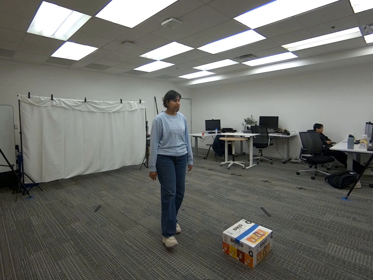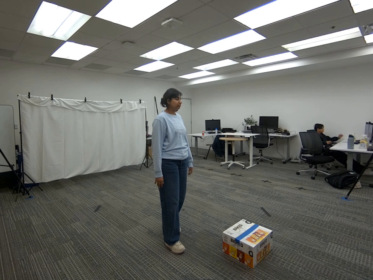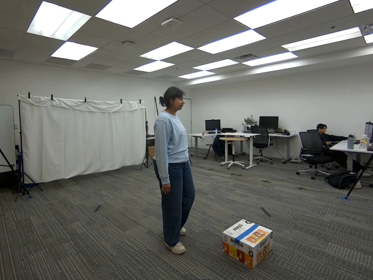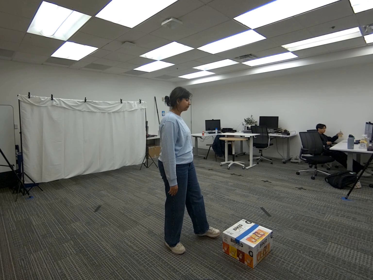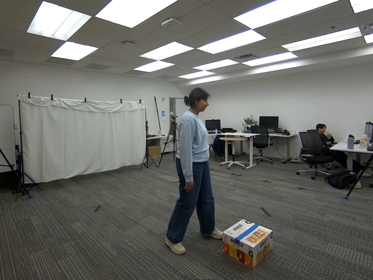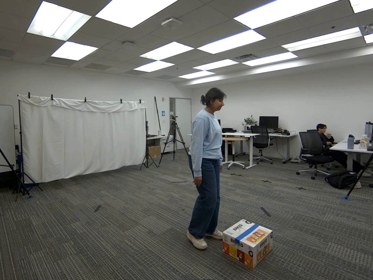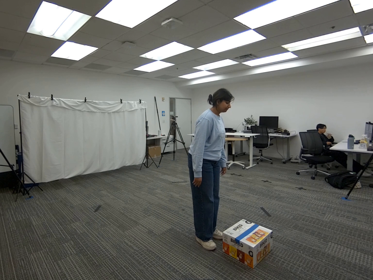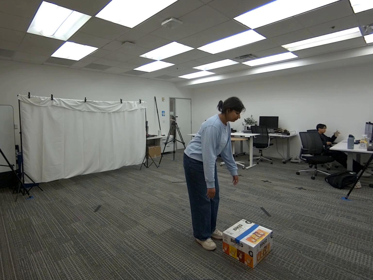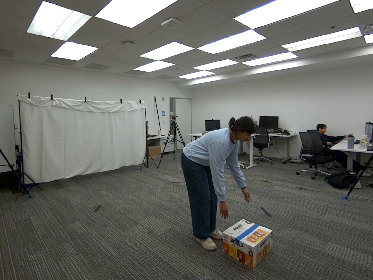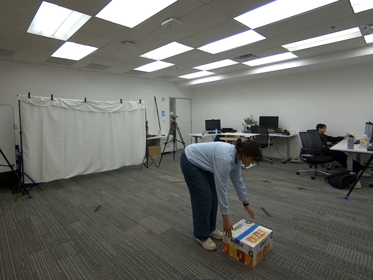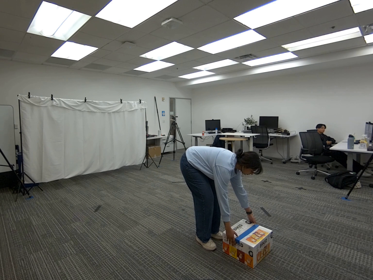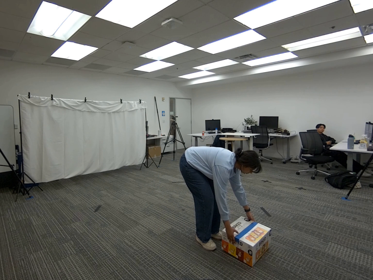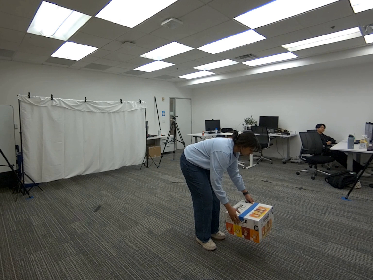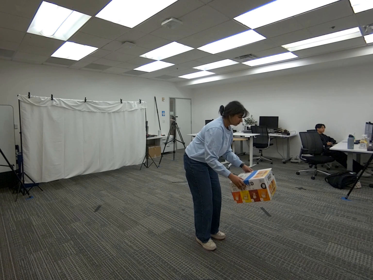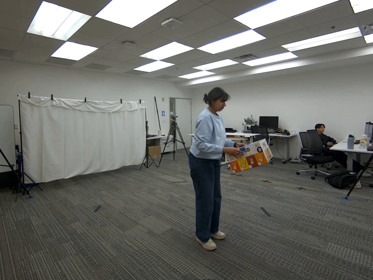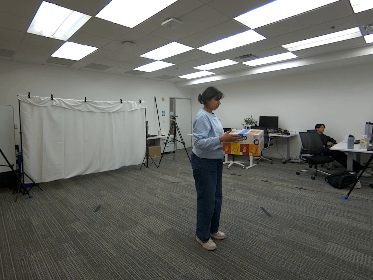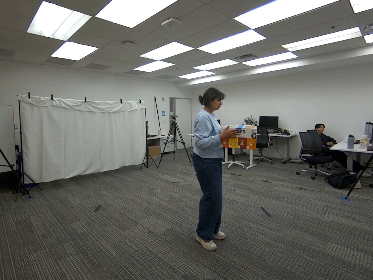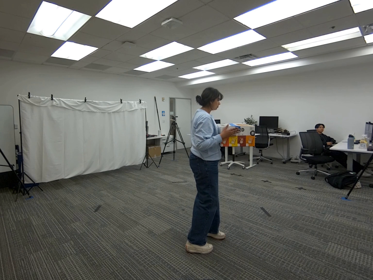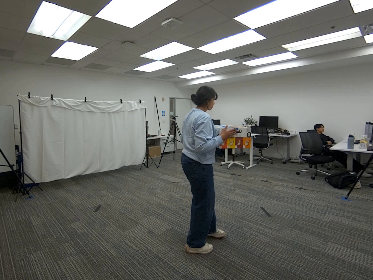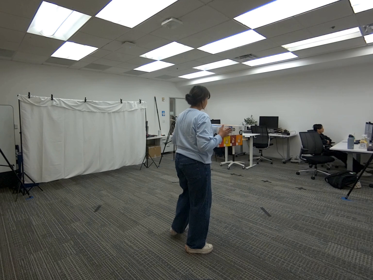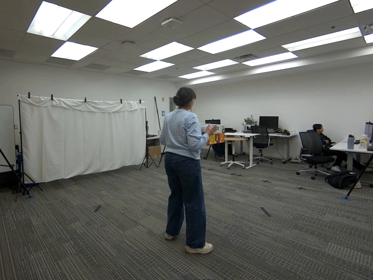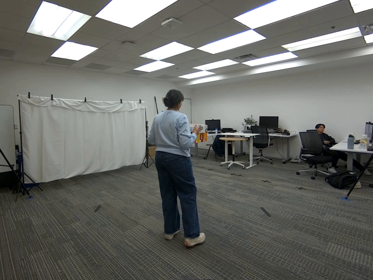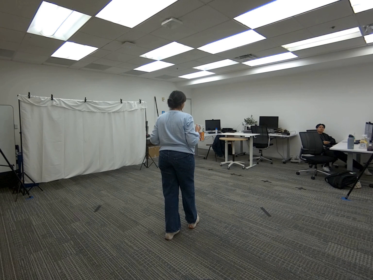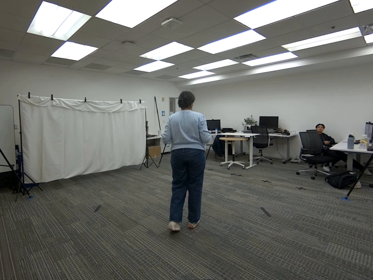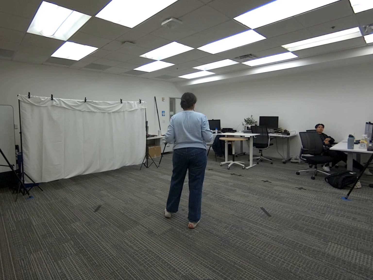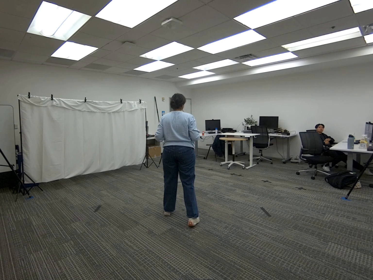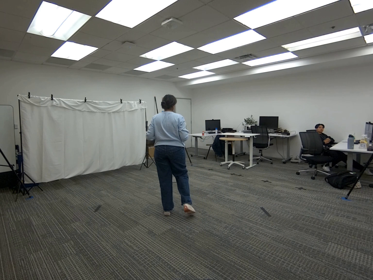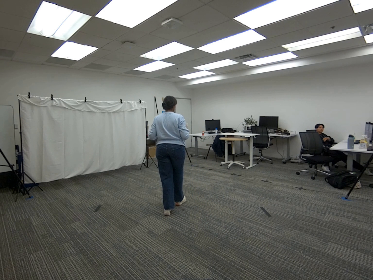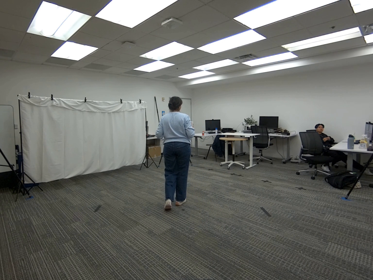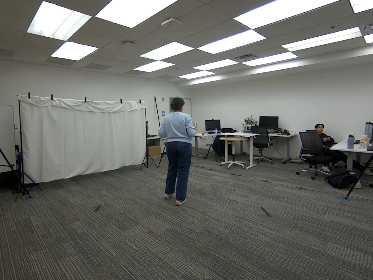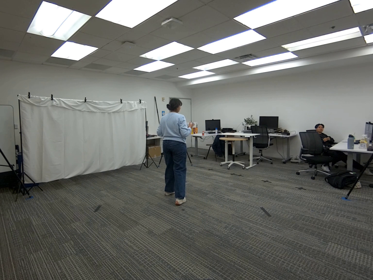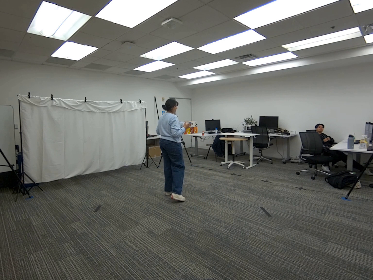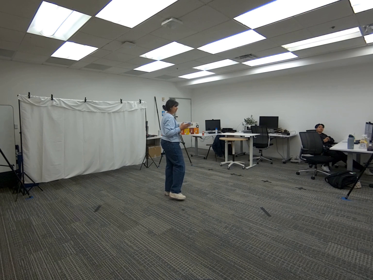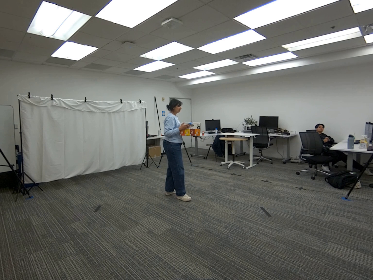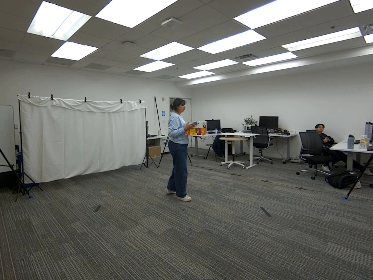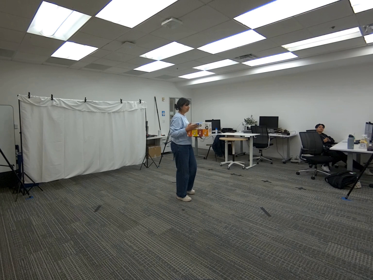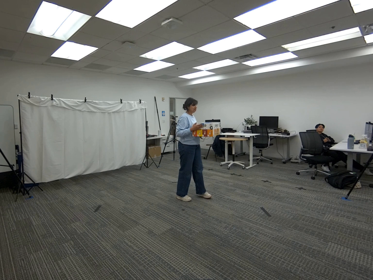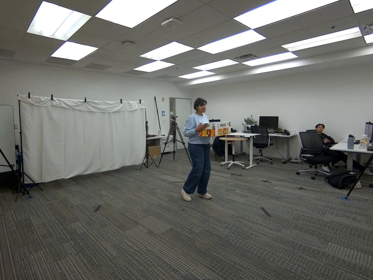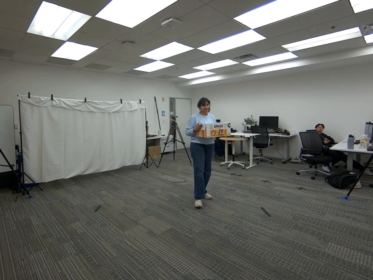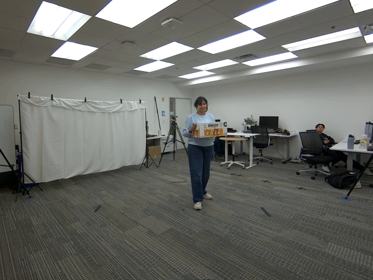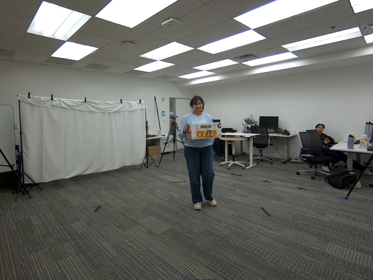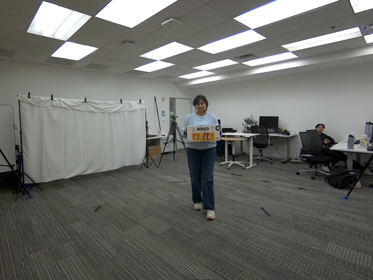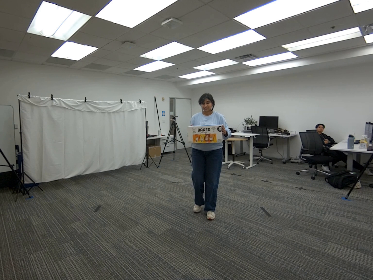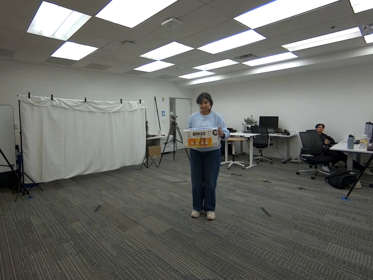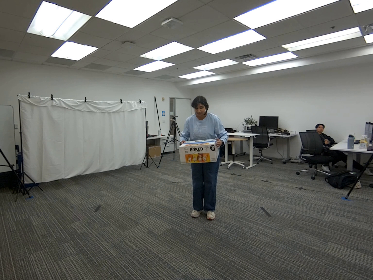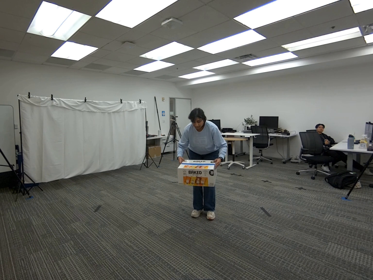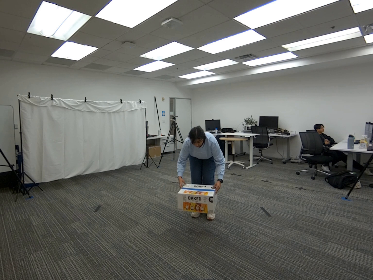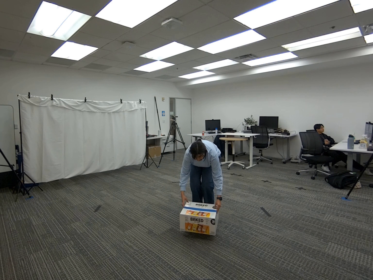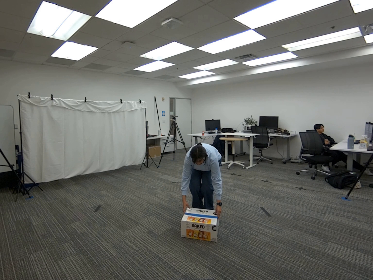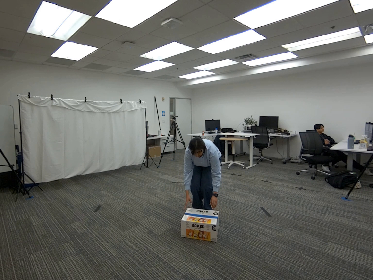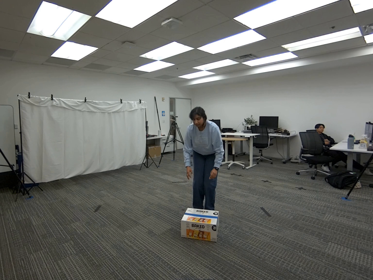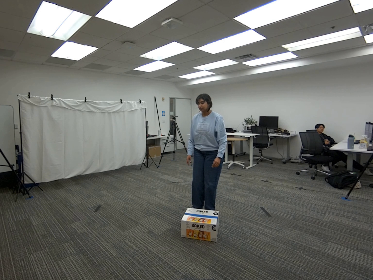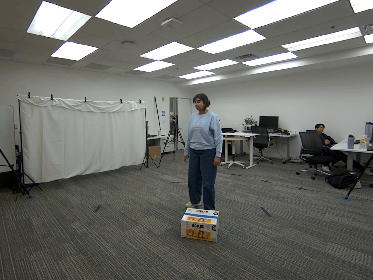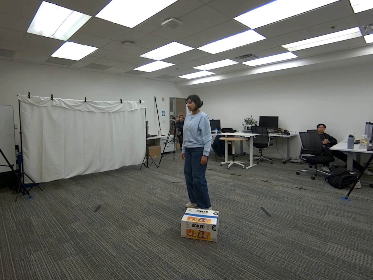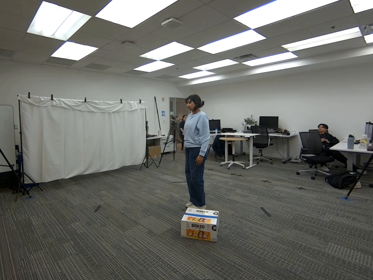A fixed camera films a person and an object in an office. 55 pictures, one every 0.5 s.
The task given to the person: Walk to the snack box on the ground. Use both hands to pick it up, hold it close to your body in front of you while walking, and then place the box back on the ground.
